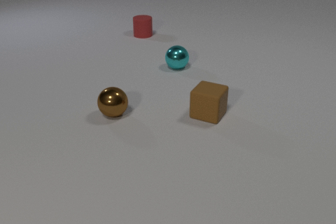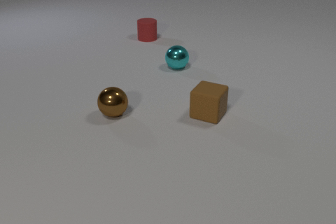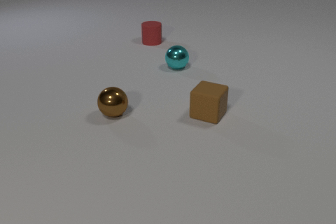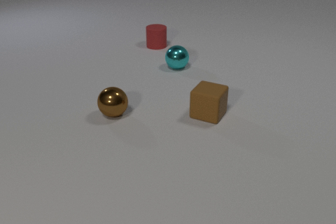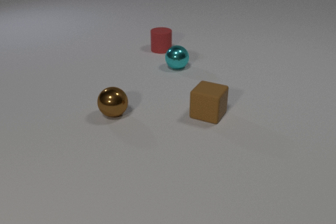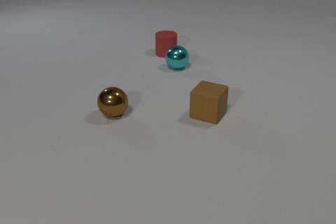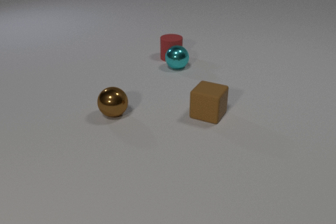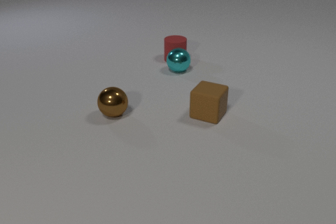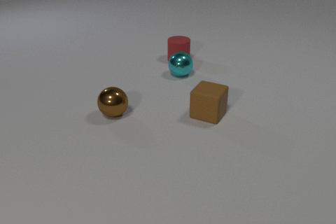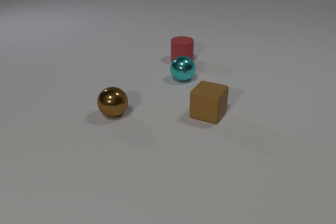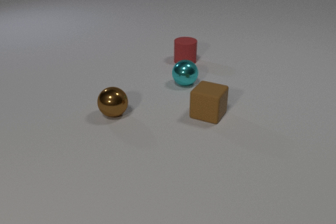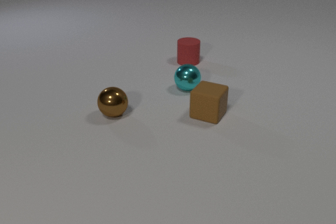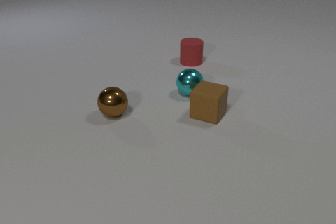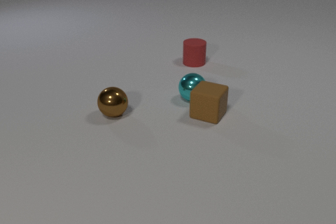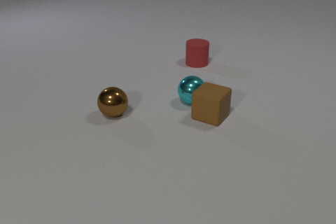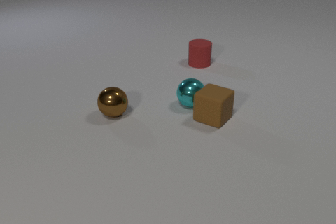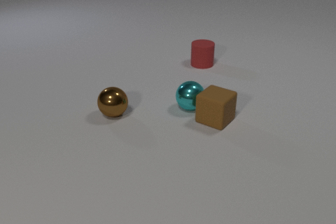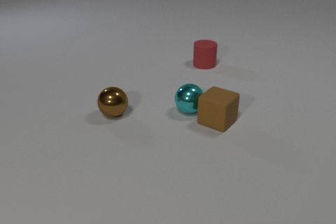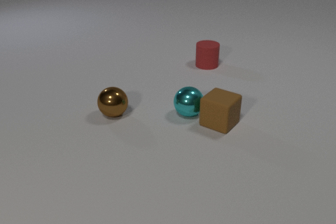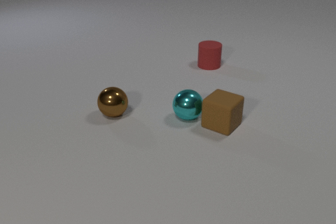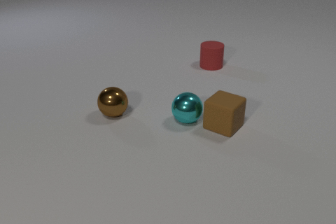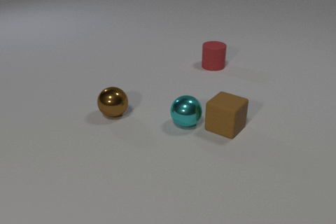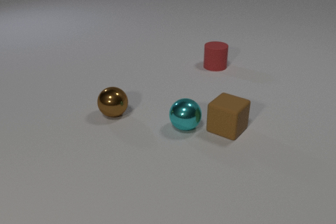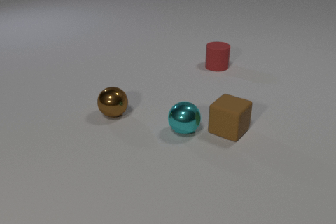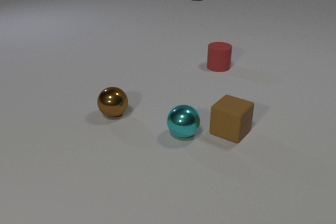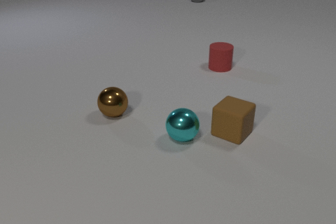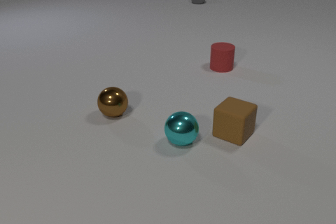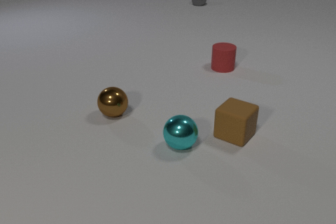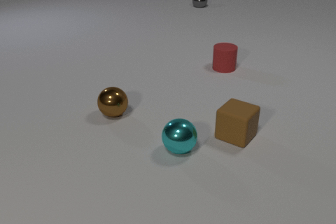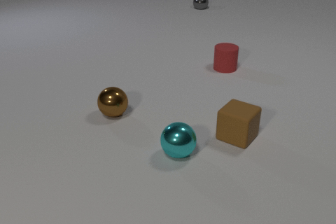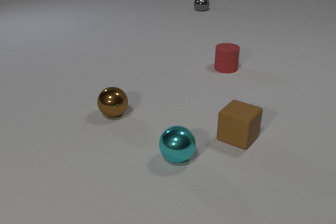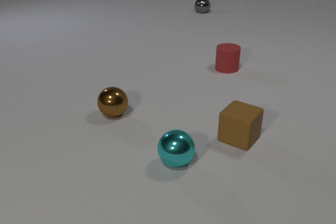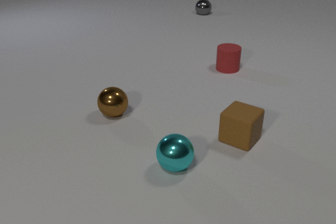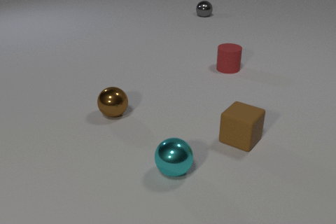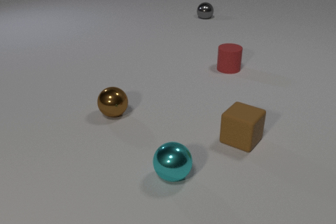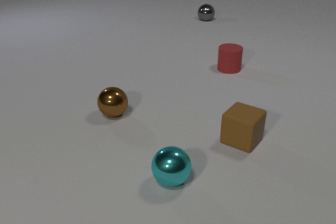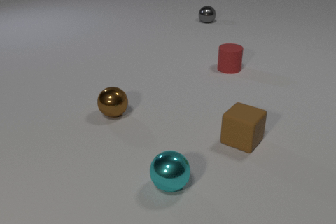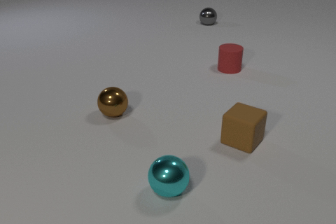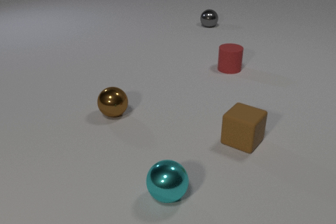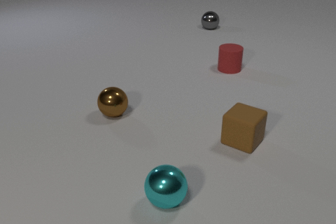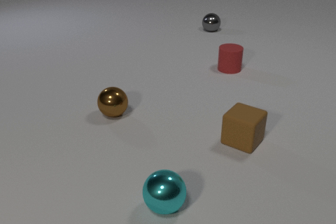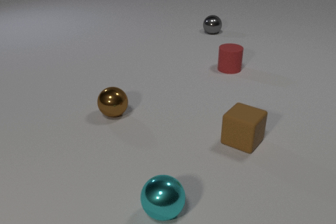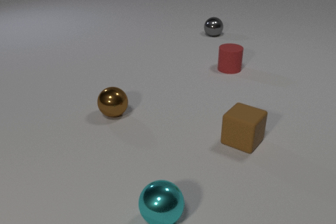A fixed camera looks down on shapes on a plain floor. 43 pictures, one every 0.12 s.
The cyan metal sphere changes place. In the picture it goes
toward the camera.
0.00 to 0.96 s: The red rubber cylinder slides toward the camera and to the right. The cyan metal sphere rolls toward the camera. The red rubber cylinder and the cyan metal sphere collide.
0.96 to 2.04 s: The red rubber cylinder slides to the right and toward the camera. The cyan metal sphere rolls toward the camera. The brown rubber cube slides toward the camera and to the right. The cyan metal sphere and the brown rubber cube collide.
2.04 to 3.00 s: The red rubber cylinder slides to the right. The cyan metal sphere rolls toward the camera. The gray metal sphere comes in at the top edge, rolls toward the camera. The brown rubber cube slides toward the camera and to the right.
3.00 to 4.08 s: The red rubber cylinder slides to the right. The cyan metal sphere rolls toward the camera. The gray metal sphere rolls toward the camera. The brown rubber cube slides toward the camera and to the right.
4.08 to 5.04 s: The cyan metal sphere rolls toward the camera. The gray metal sphere rolls toward the camera.
What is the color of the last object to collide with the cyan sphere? brown.
What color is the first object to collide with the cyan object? red.
What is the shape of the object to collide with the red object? sphere.
